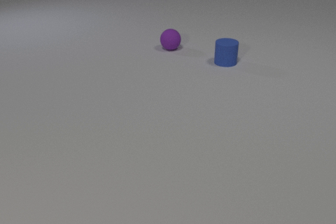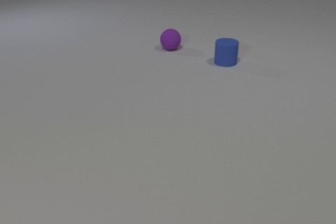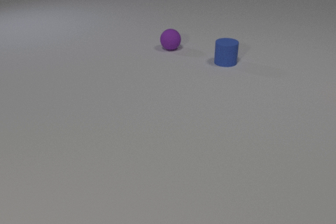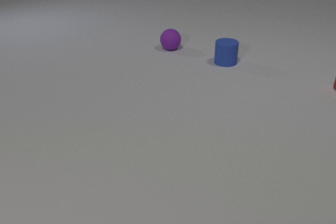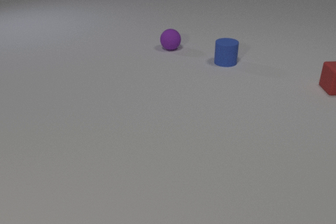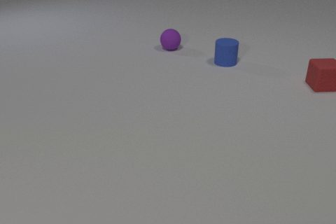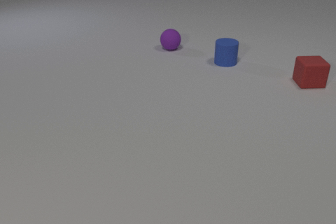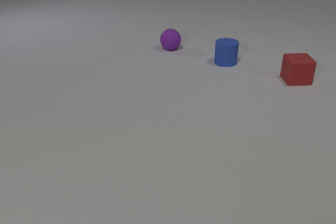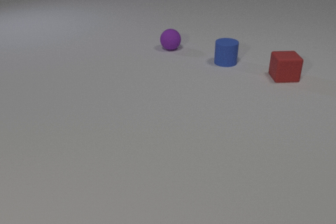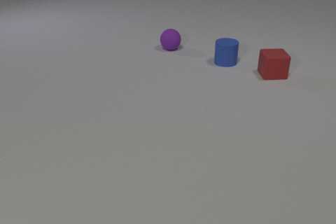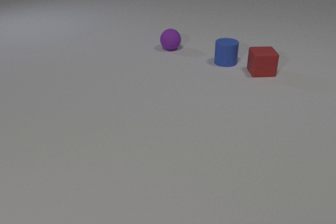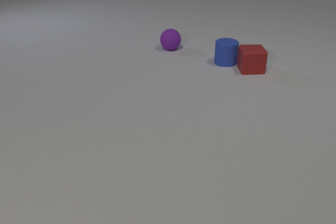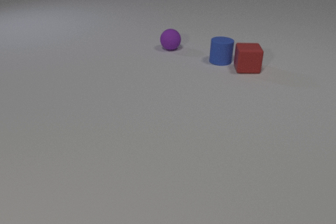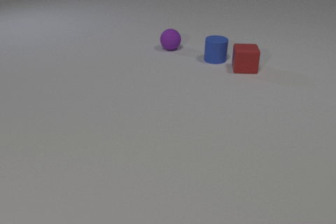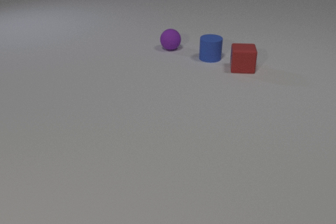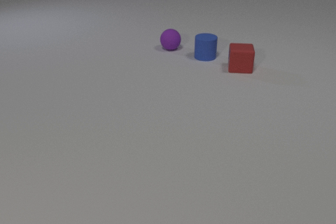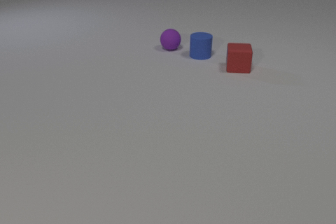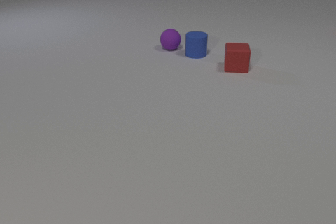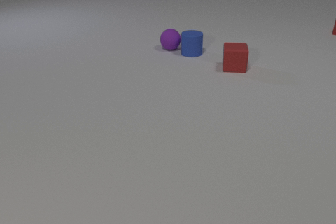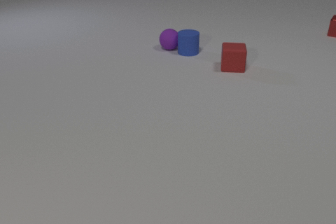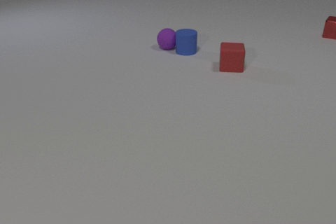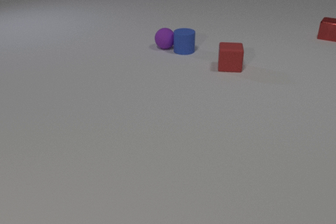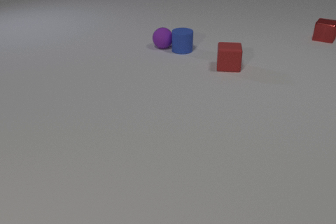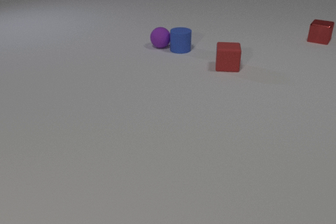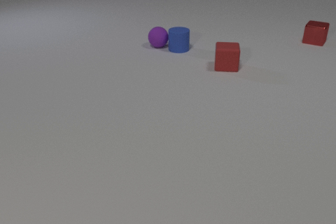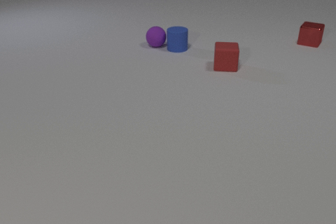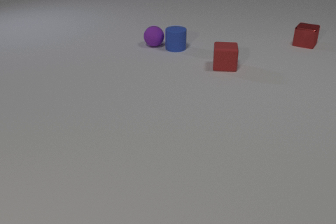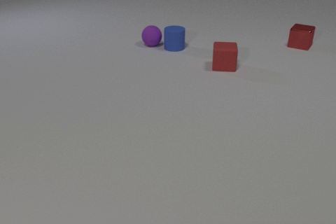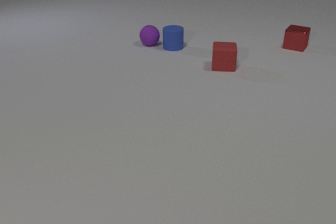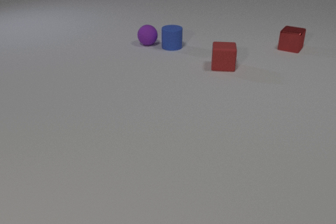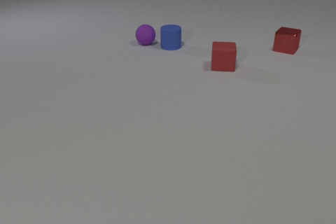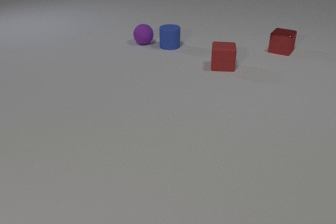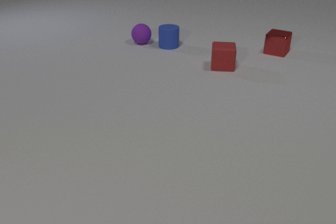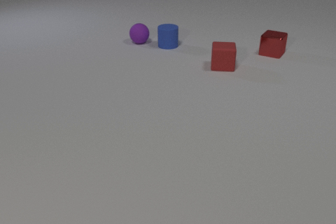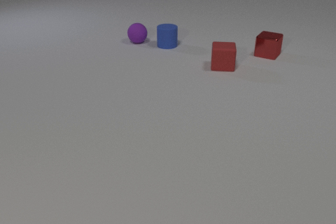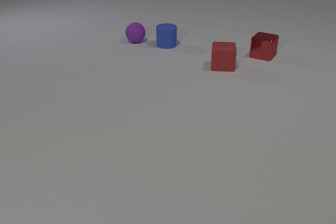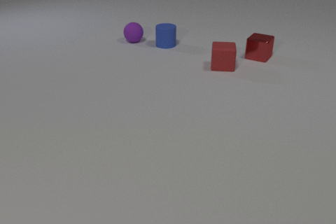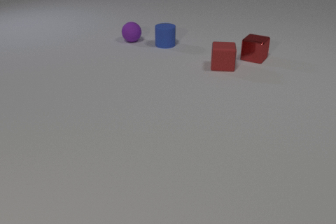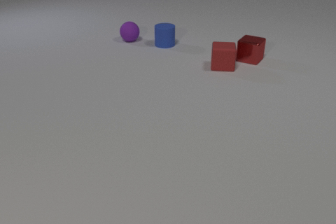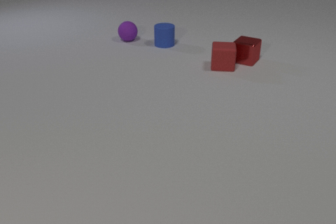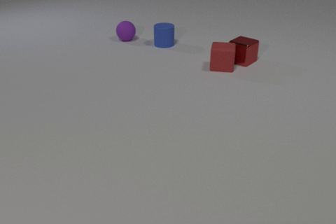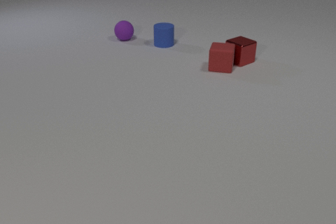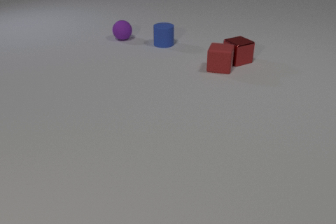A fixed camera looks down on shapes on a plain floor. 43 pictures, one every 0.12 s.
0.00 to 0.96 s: The red rubber cube comes in at the right edge, slides to the left.
0.96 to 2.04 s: The red rubber cube slides to the left. The blue rubber cylinder slides to the left and away from the camera. The red rubber cube and the blue rubber cylinder collide.
2.04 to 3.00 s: The red rubber cube slides to the left. The blue rubber cylinder slides to the left and away from the camera. The purple rubber sphere rolls to the left and away from the camera. The red metal cube comes in at the right edge, slides toward the camera and to the left. The blue rubber cylinder and the purple rubber sphere collide.
3.00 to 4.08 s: The blue rubber cylinder slides to the left and away from the camera. The purple rubber sphere rolls to the left and away from the camera. The red metal cube slides toward the camera and to the left.
4.08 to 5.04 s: The red rubber cube slides toward the camera. The purple rubber sphere rolls to the left and away from the camera. The red metal cube slides to the left and toward the camera, spins so that its near face slides to the left, clockwise seen from above. The red rubber cube and the red metal cube collide.
What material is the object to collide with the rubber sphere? rubber.
What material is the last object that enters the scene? metal.
What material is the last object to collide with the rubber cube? metal.
